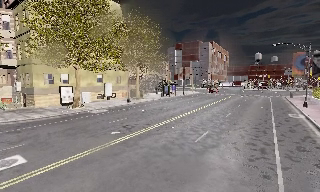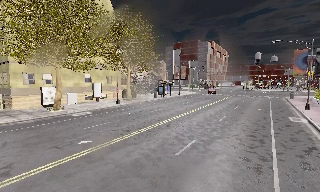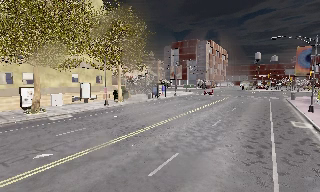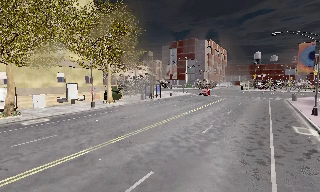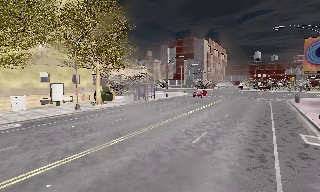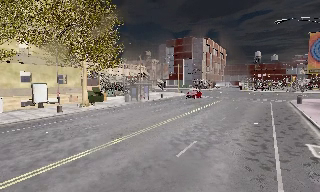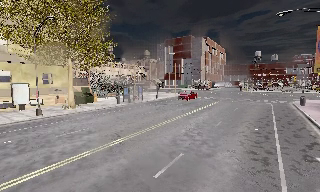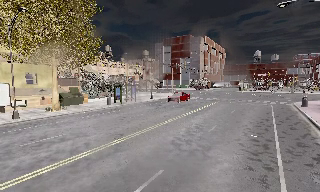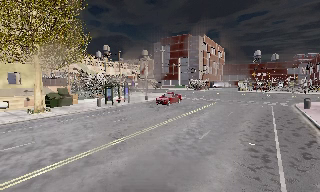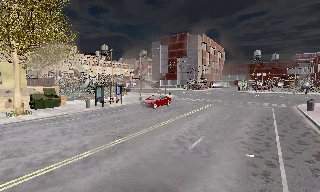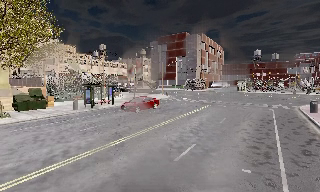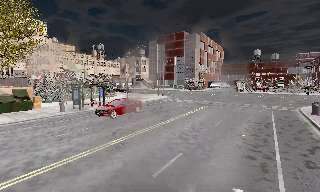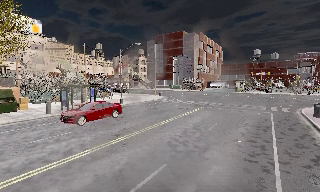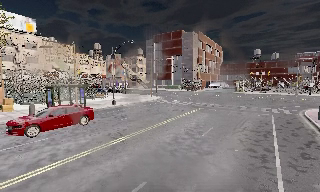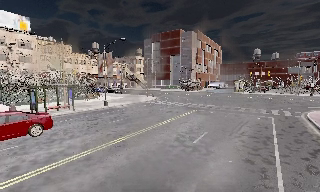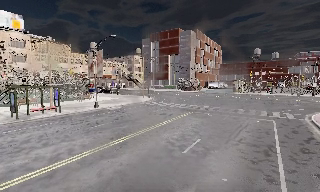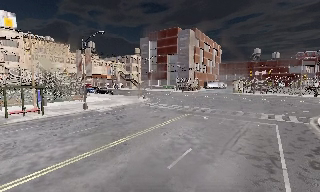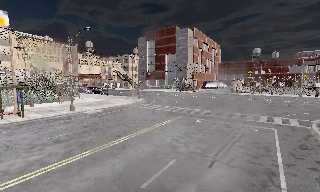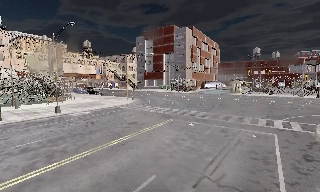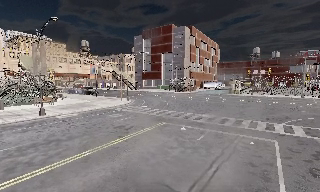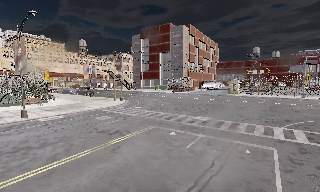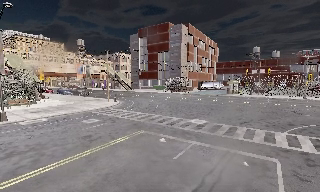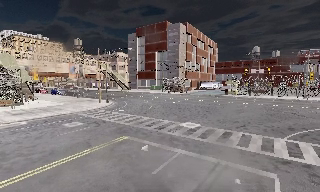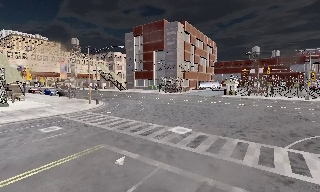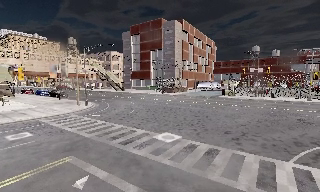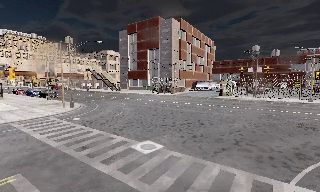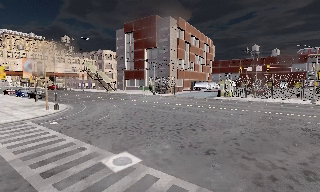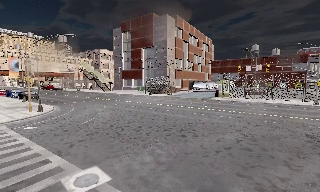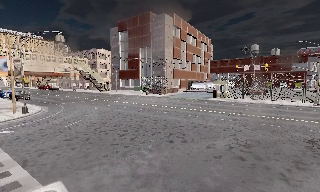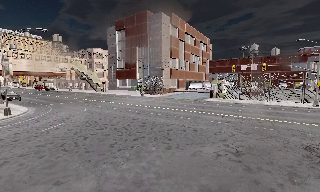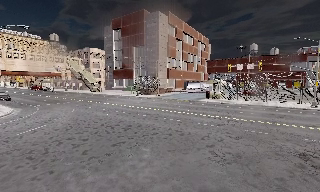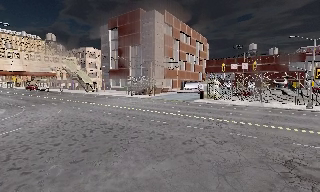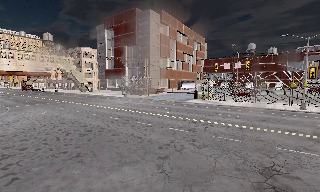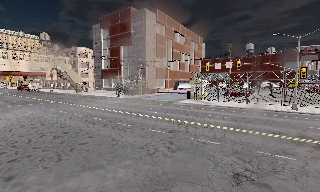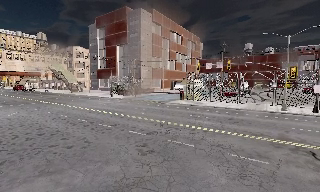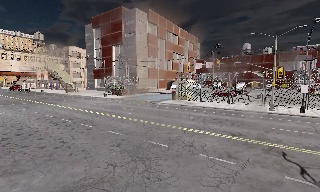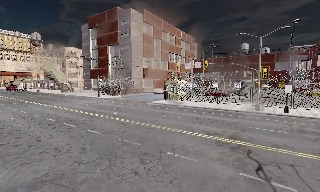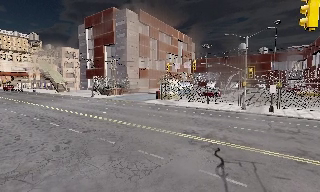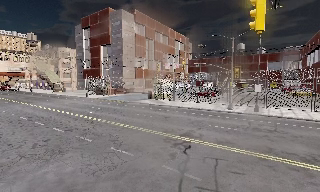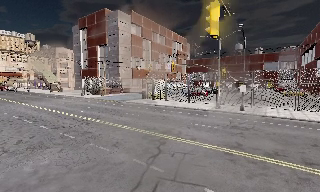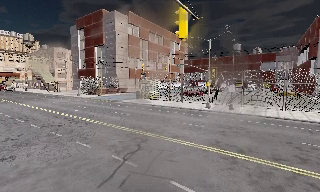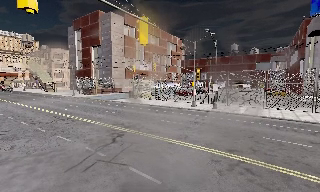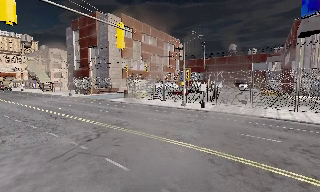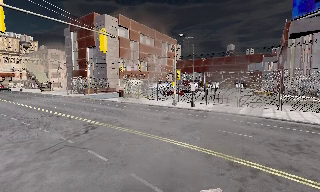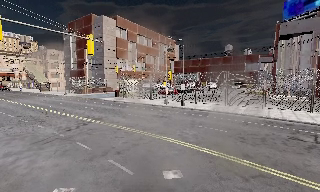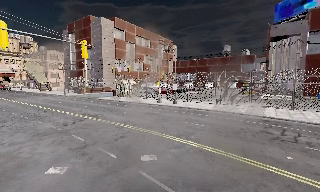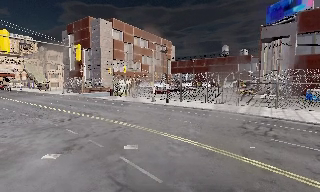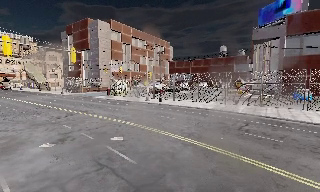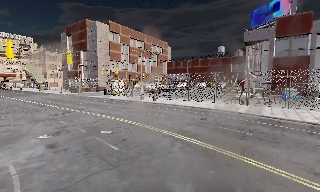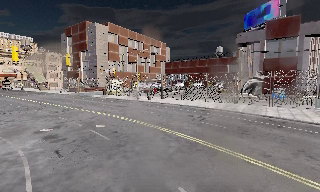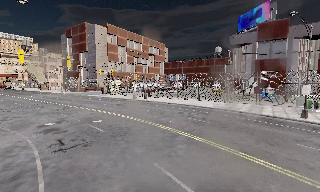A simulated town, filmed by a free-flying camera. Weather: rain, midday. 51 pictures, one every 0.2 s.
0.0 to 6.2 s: The camera travels forward and to its right, about 45 m, so what stands in front looms larger.
6.2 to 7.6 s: The camera travels to its right, about 9 m, so close, fixed things drift to the left.
7.6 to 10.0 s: The camera travels to its right and backward, about 17 m, so close, fixed things drift to the left.
The film runs forward here.
